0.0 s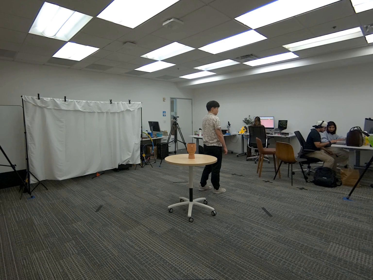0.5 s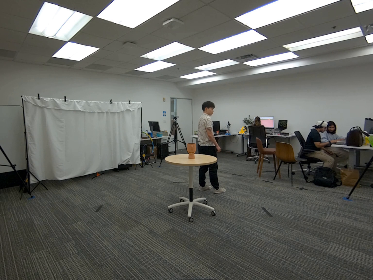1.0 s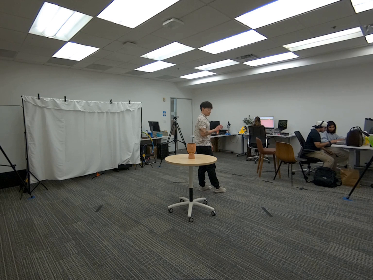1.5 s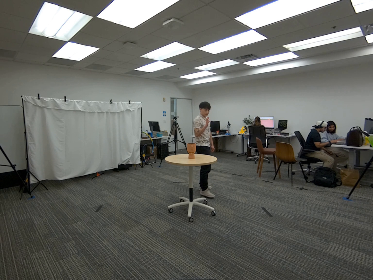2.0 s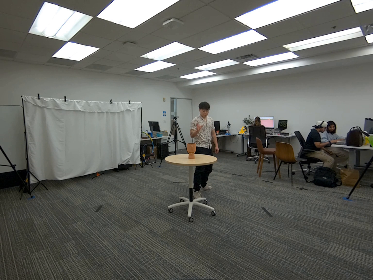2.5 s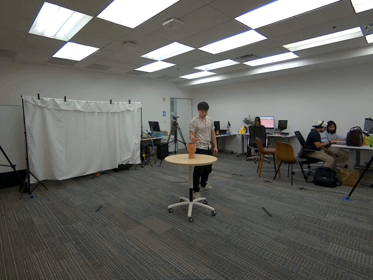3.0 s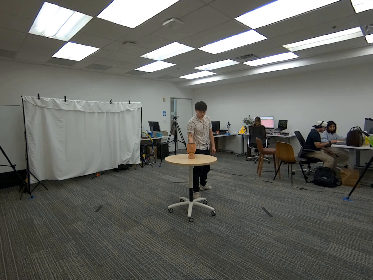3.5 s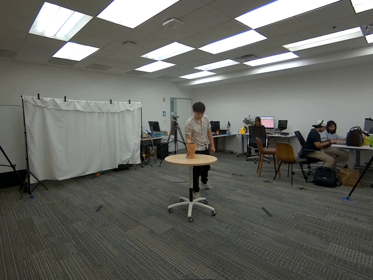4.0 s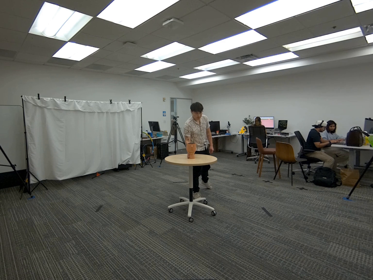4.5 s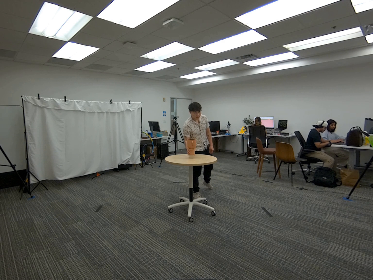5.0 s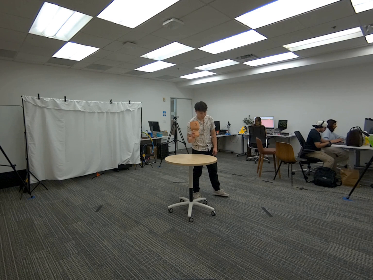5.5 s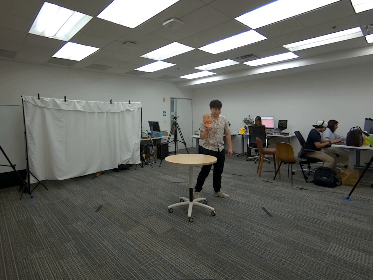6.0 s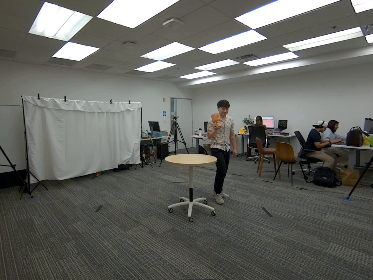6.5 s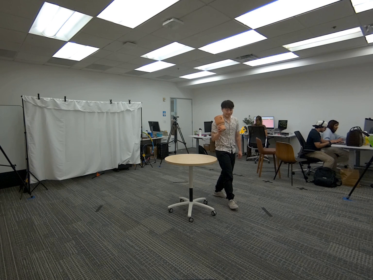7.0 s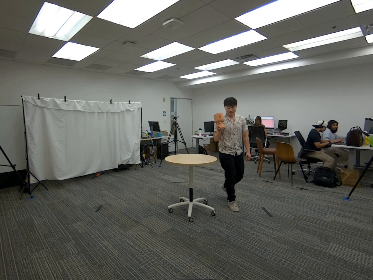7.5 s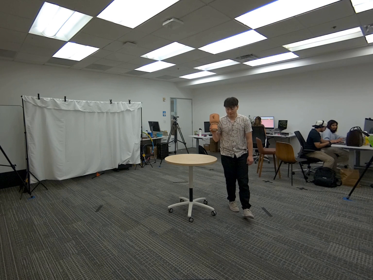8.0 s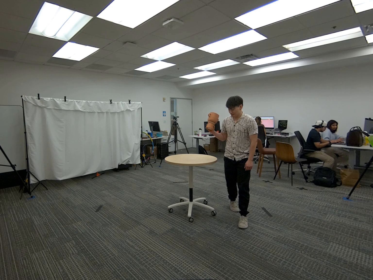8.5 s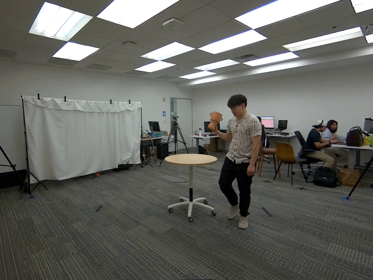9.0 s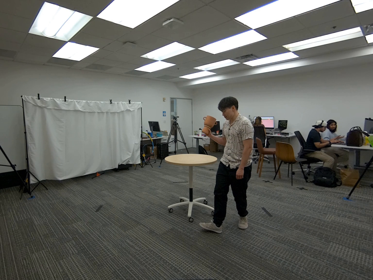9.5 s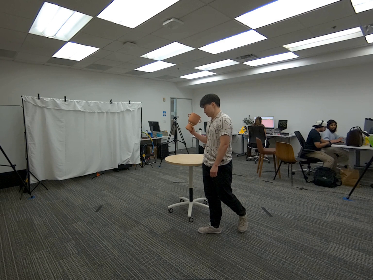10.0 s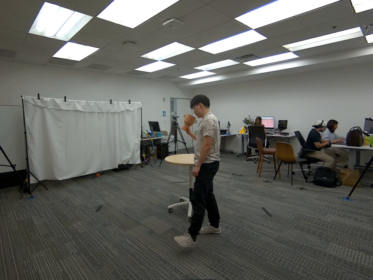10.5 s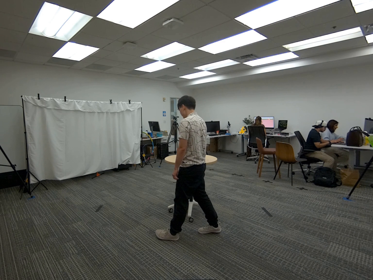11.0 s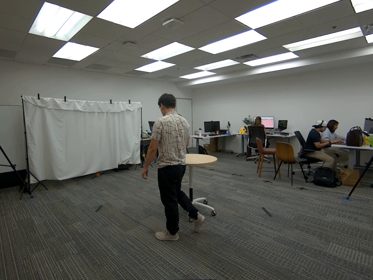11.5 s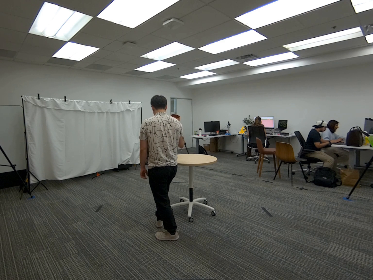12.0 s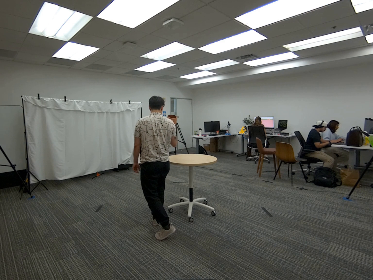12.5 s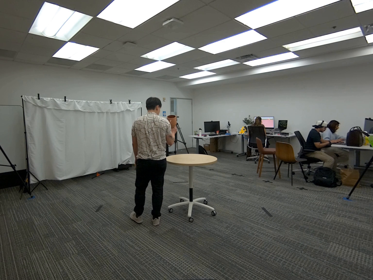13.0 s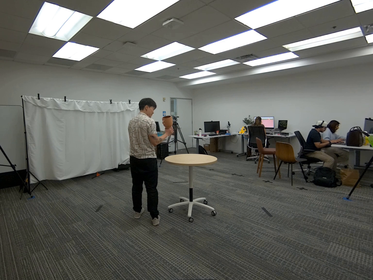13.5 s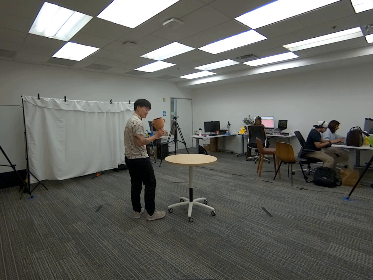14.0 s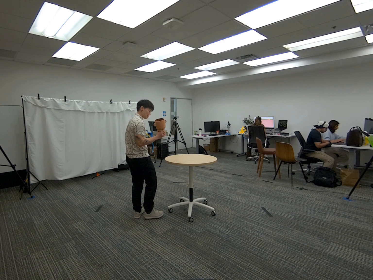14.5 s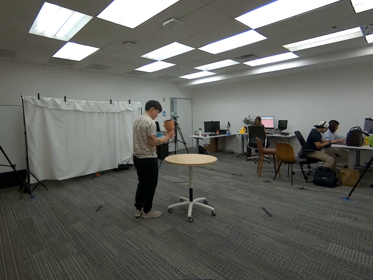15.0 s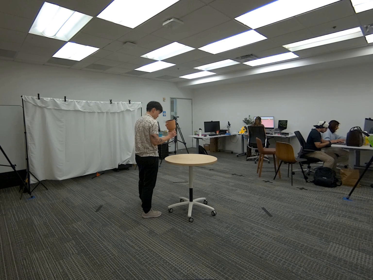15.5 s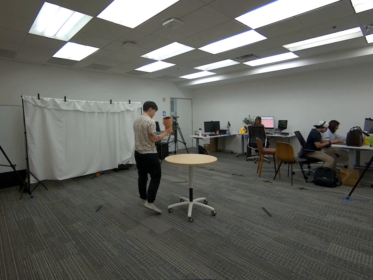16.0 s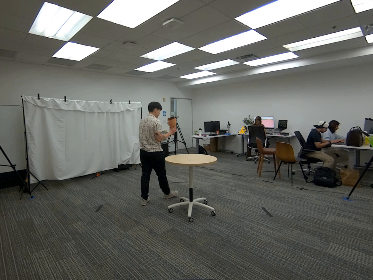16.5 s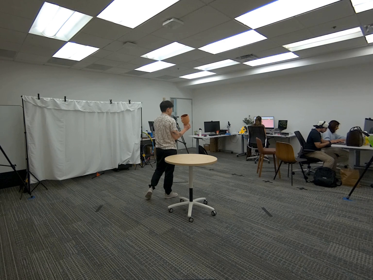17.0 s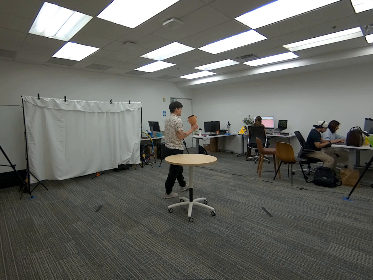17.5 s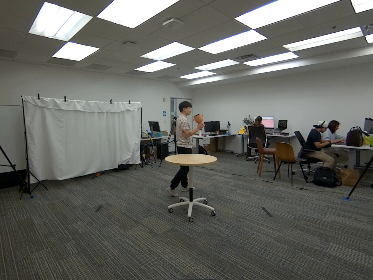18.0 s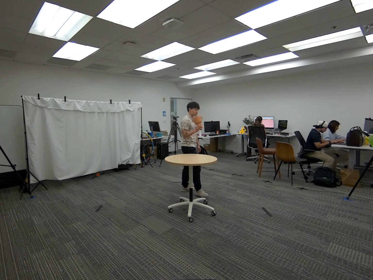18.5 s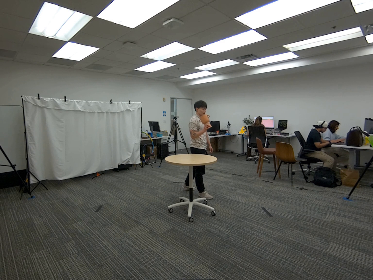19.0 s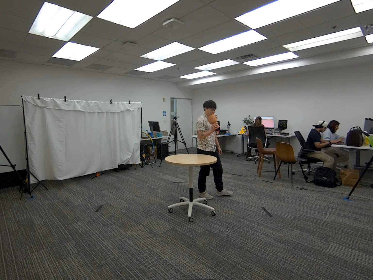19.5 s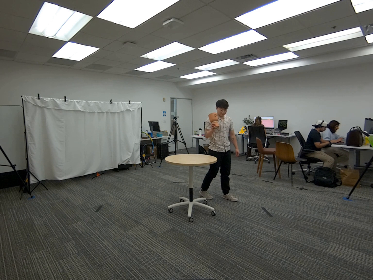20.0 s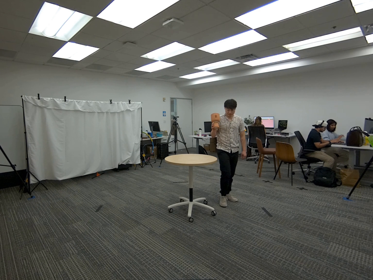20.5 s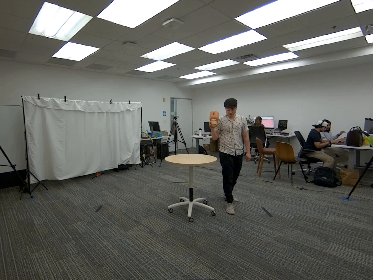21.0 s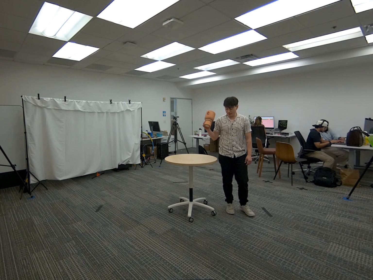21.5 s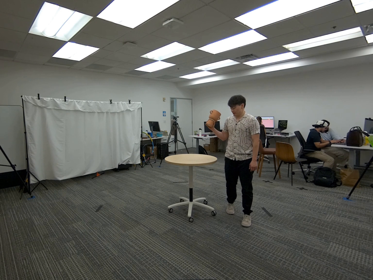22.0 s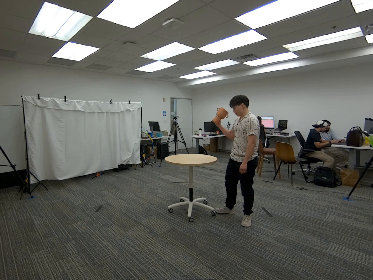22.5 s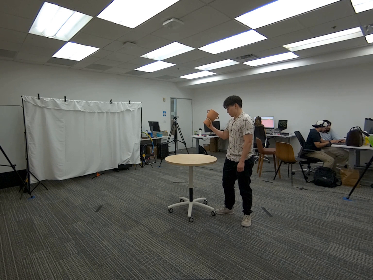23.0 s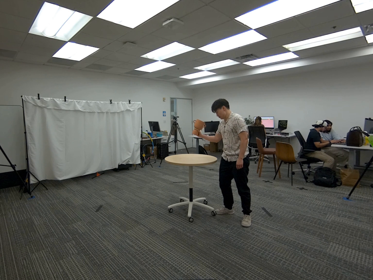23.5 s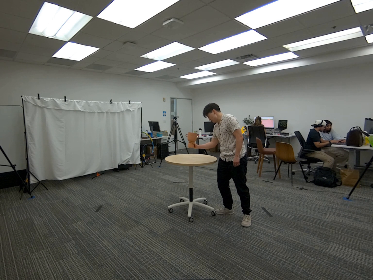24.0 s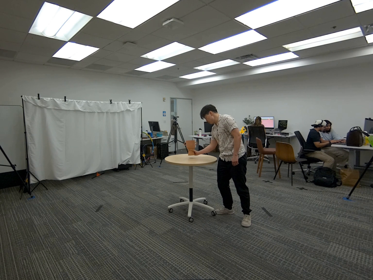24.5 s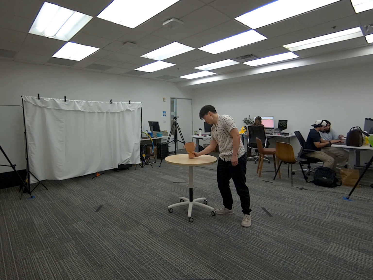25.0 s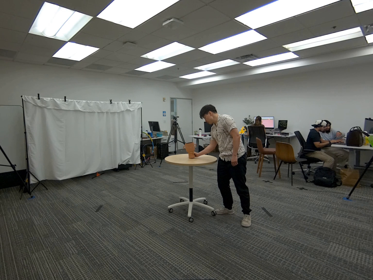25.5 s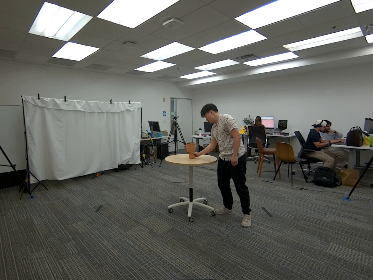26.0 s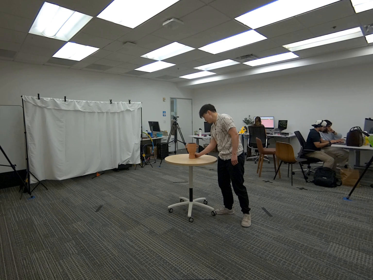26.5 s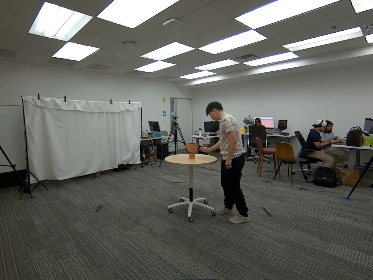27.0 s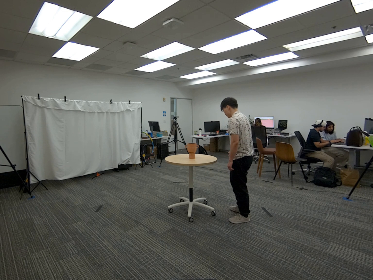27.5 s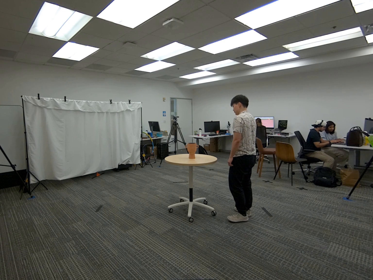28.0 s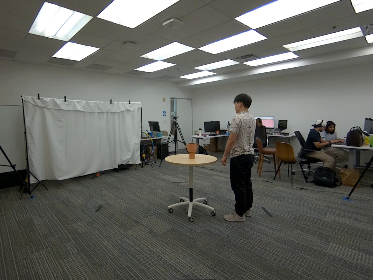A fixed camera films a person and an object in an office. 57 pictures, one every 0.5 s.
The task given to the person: Walk over to the ceramic vase on the round table and pick up the ceramic vase from the base using your right hand and walk within the bounding area. Place the ceramic vase on the round table when complete.
